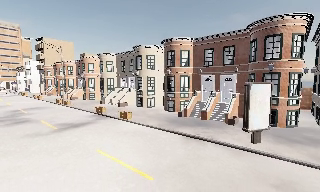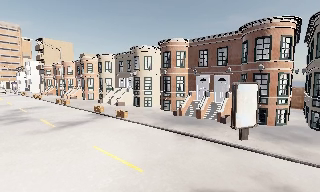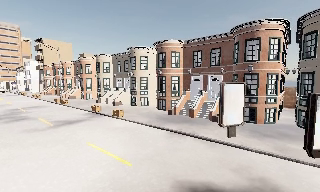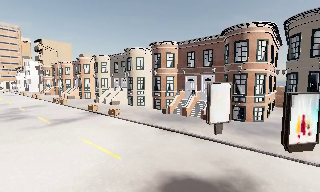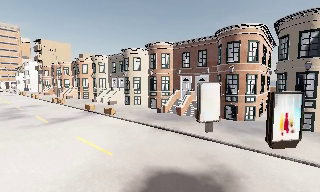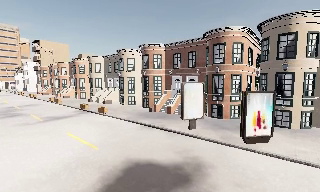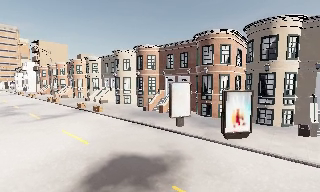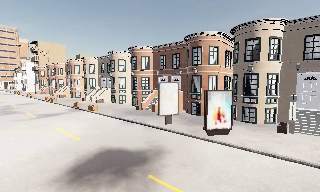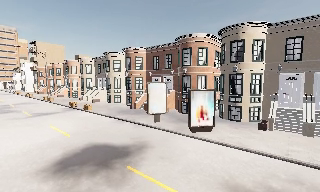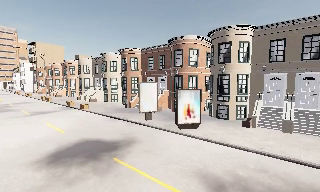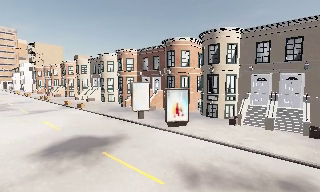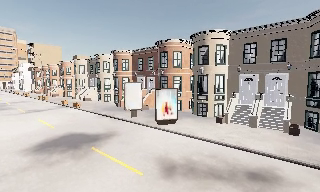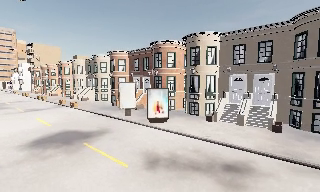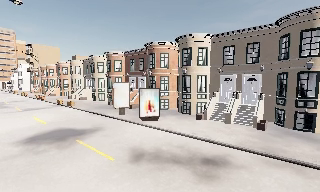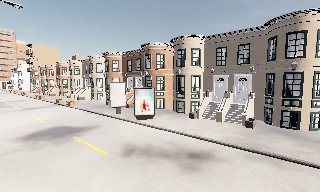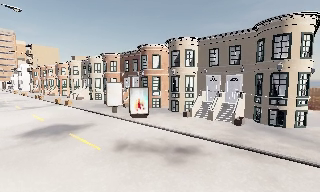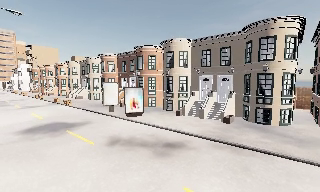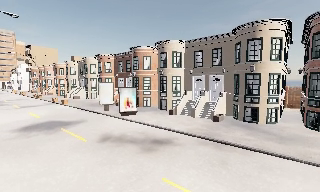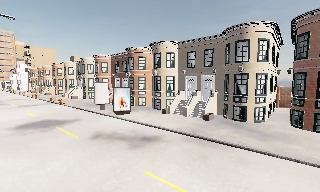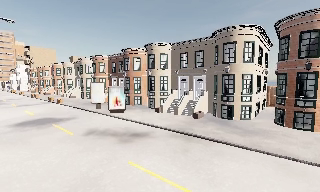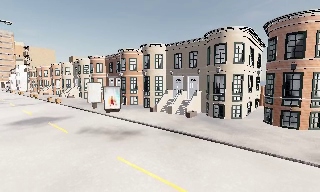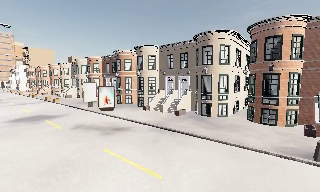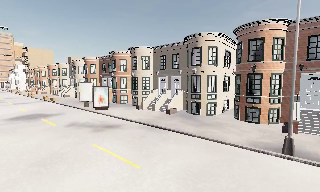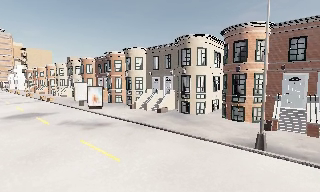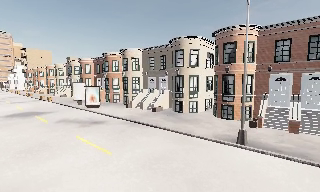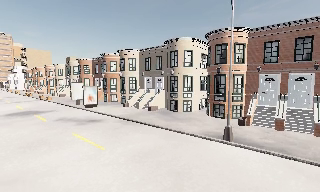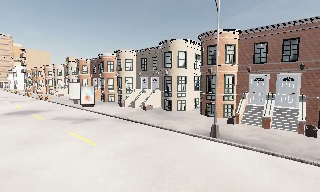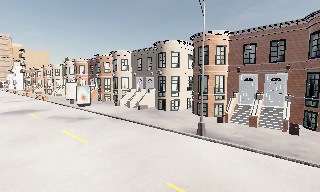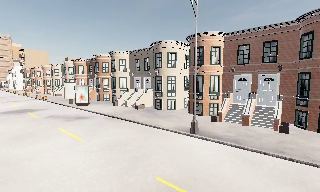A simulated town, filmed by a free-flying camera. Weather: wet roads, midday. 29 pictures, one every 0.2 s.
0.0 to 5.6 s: The camera travels to its right and backward, about 20 m, so close, fixed things drift to the left.
The film runs forward here.
